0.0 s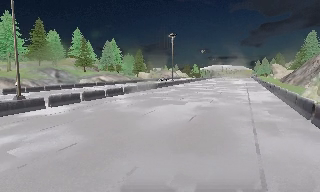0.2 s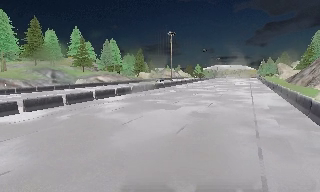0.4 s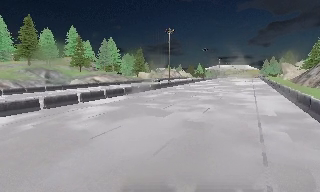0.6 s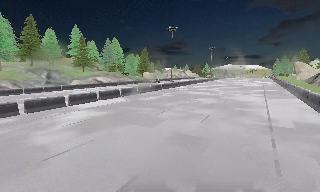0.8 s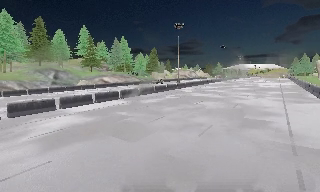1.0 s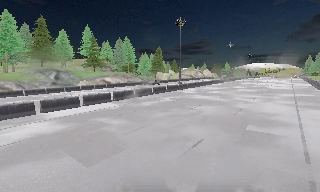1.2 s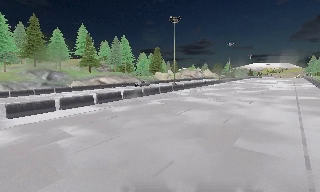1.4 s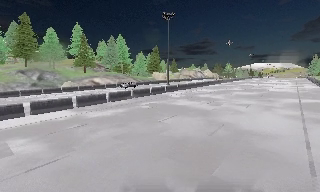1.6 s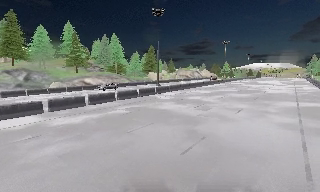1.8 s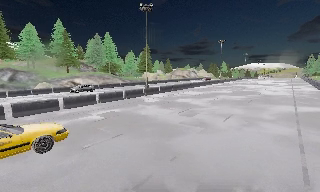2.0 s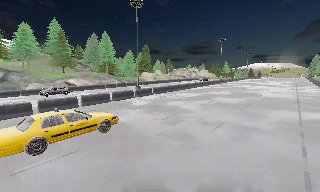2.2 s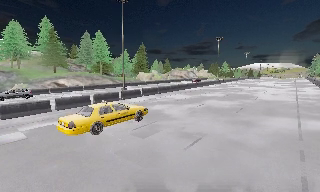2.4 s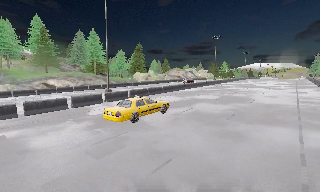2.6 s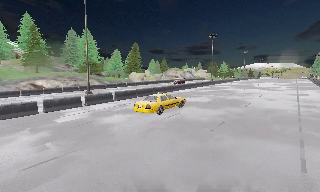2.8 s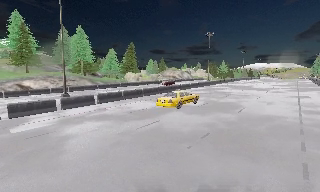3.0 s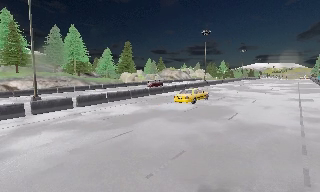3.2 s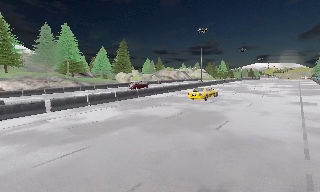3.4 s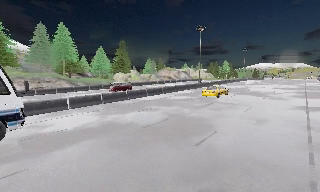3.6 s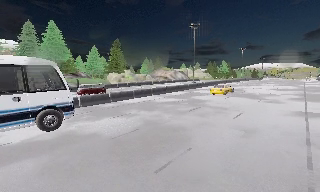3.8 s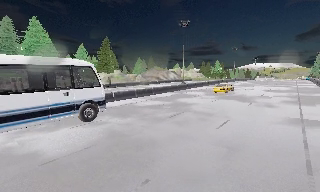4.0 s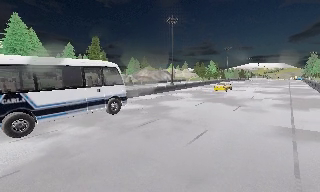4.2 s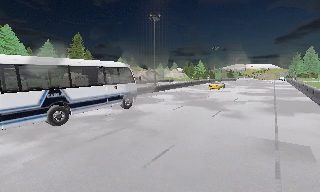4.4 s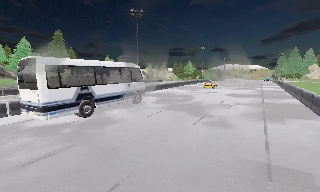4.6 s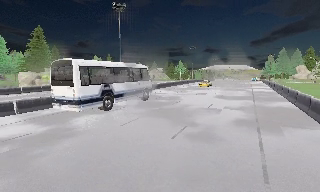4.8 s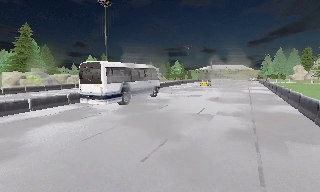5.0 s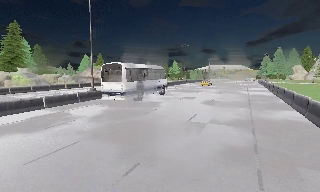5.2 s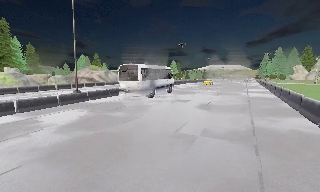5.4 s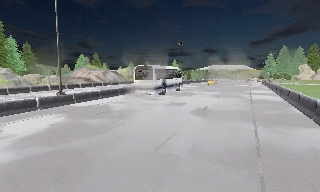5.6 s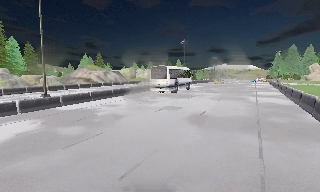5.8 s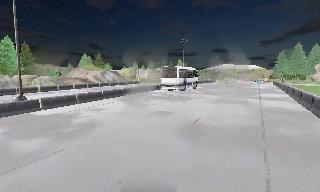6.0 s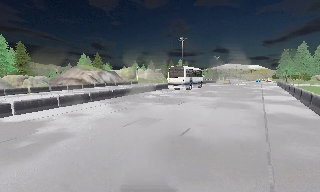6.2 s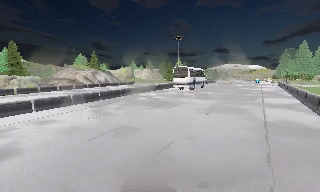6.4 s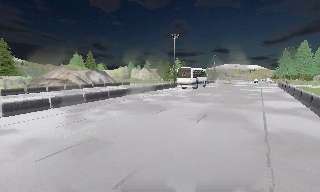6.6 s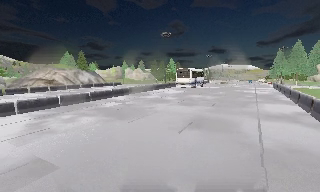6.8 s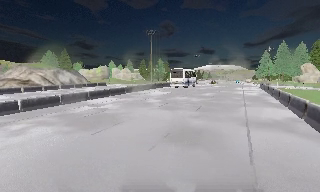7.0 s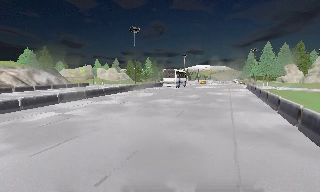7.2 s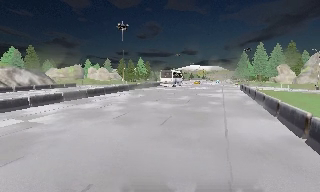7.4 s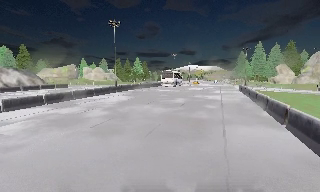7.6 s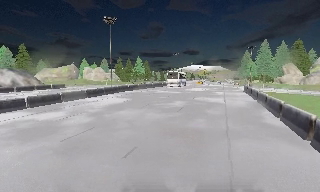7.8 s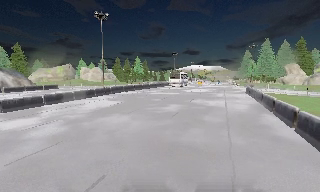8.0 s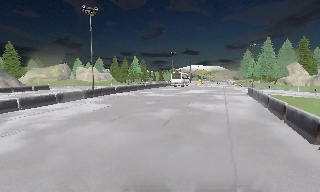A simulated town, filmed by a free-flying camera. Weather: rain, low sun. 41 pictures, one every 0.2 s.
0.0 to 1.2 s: The camera pans to its left, which is counterclockwise from overhead, by about 10 degrees. It travels forward and to its right, about 14 m, so what stands in front looms larger.
1.2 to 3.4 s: The camera travels forward and to its right, about 25 m, so what stands in front looms larger.
3.4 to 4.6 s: The camera swings to its right by about 15 degrees, and the scene slides to the left. It travels forward and to its right, about 14 m, so what stands in front looms larger.
4.6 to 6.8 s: The camera travels forward and to its right, about 25 m, so what stands in front looms larger.
6.8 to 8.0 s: The camera travels forward, about 12 m, so what stands in front looms larger.
The film runs forward here.
